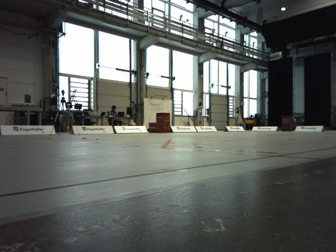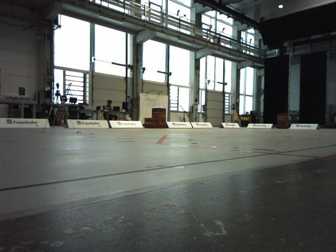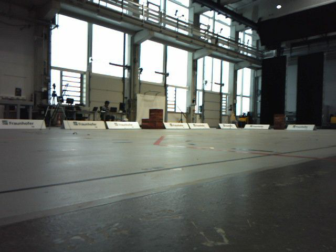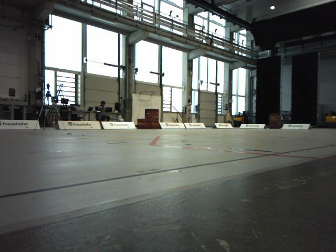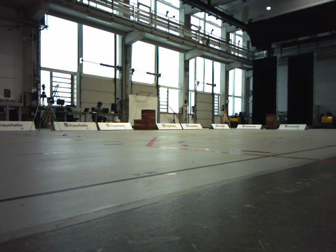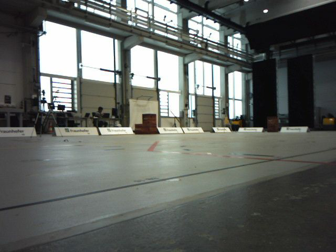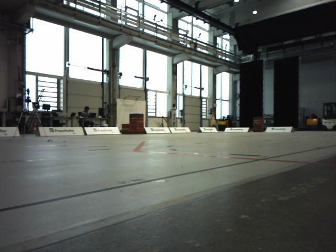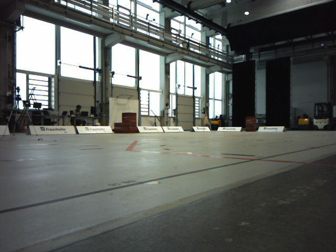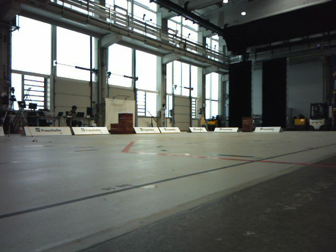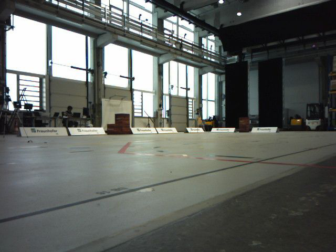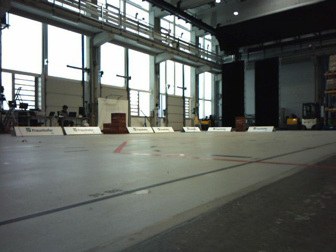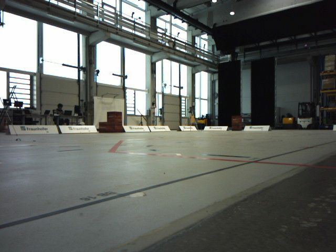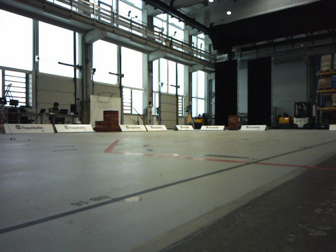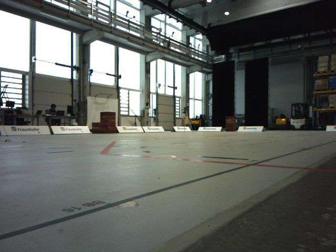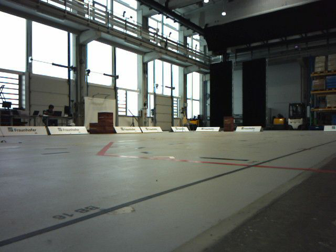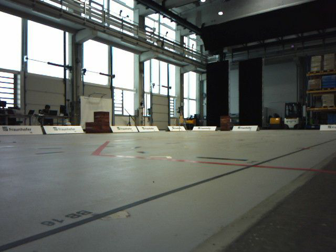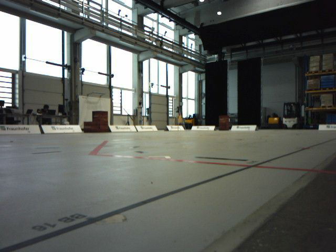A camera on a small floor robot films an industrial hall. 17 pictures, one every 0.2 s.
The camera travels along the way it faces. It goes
forward.
0.0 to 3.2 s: The scene slides to the left, as the camera pans about 10 degrees to its right. It travels forward, about 0.6 m, so what stands in front looms larger.
The film runs forward here.
